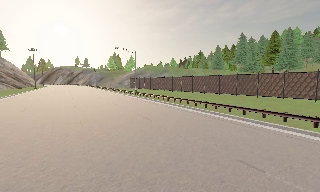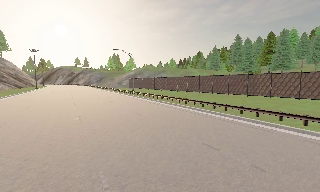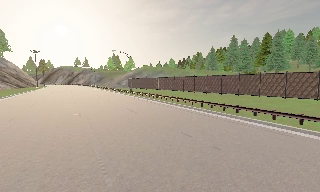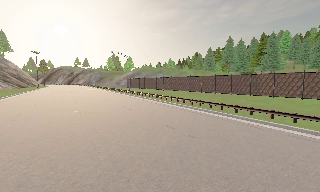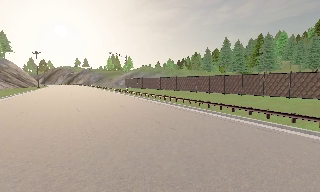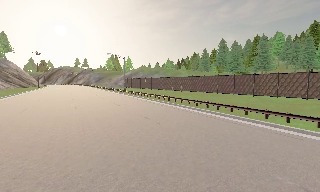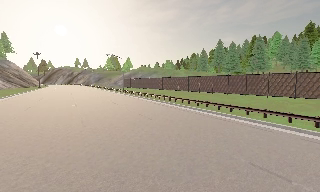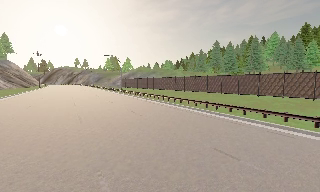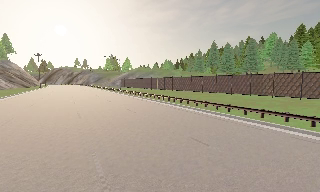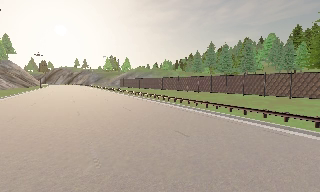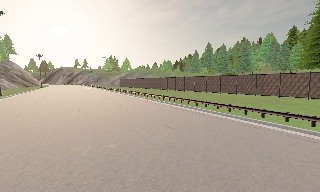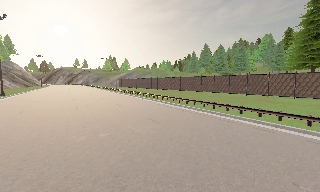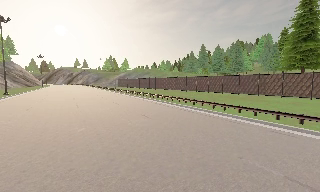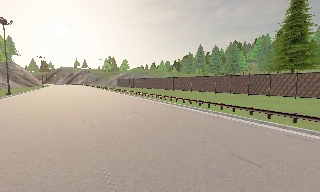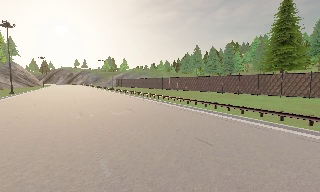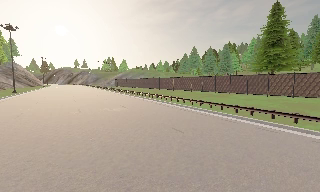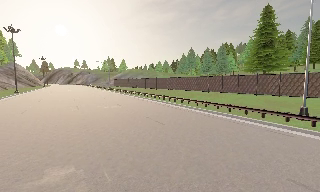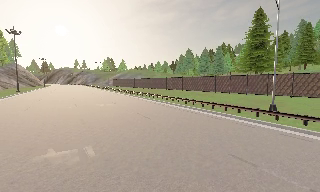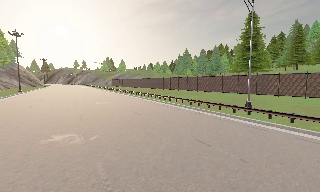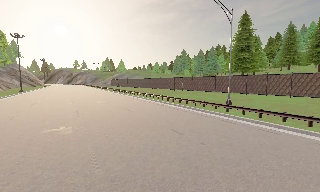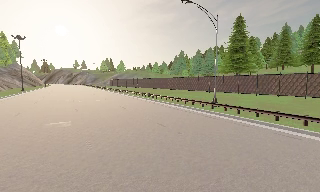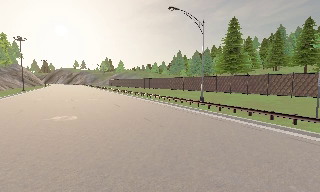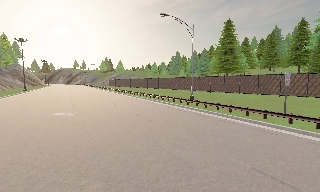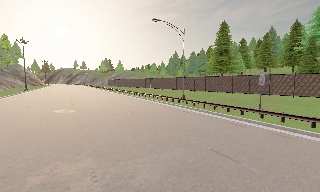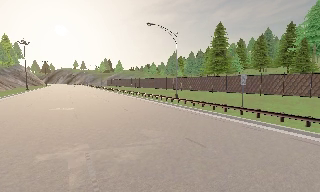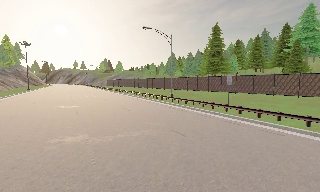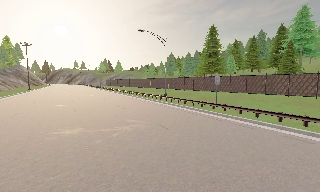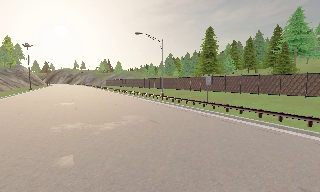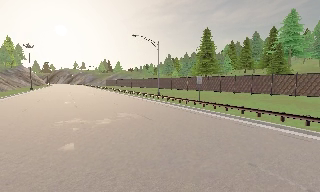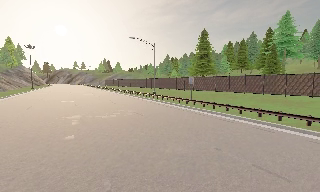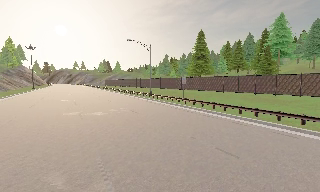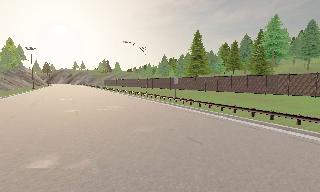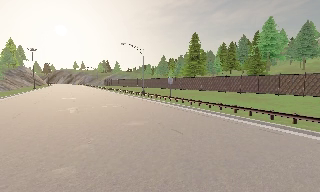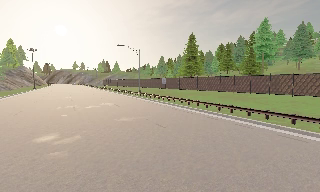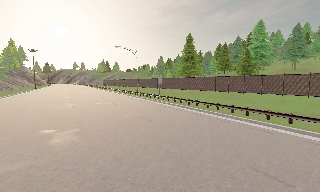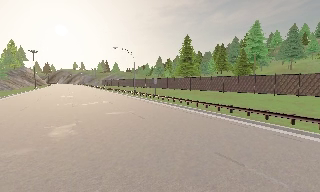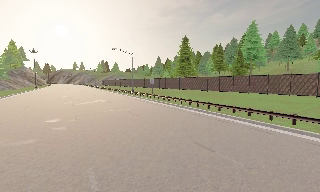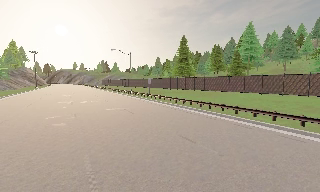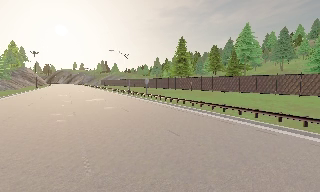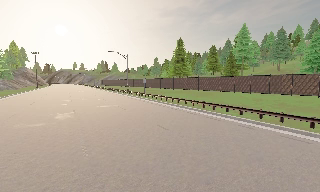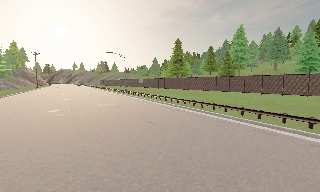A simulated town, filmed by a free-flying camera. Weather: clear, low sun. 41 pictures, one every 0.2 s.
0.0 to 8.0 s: The camera travels backward and to its right, about 50 m, so what stands in front gets smaller.
The film runs backward here.
